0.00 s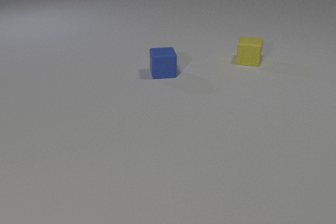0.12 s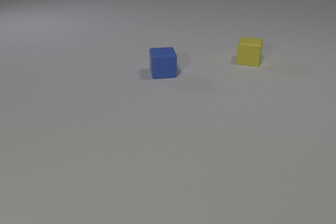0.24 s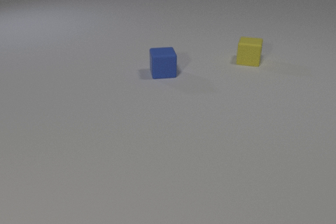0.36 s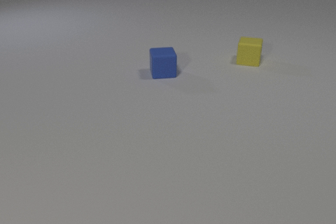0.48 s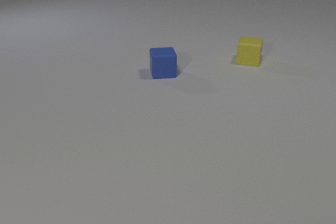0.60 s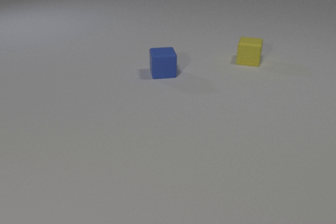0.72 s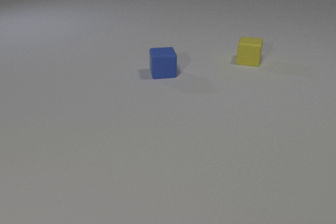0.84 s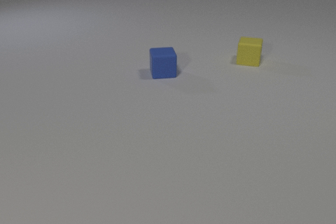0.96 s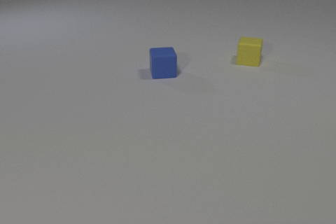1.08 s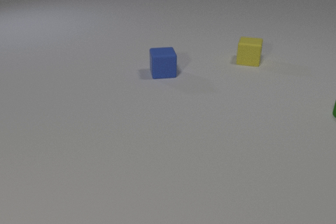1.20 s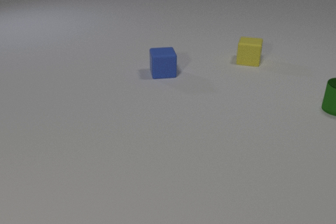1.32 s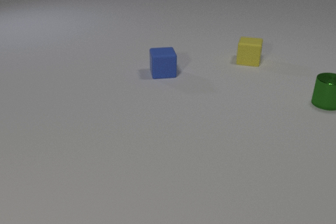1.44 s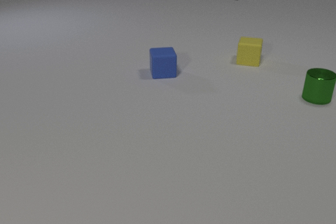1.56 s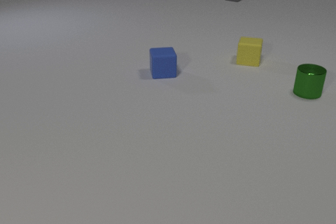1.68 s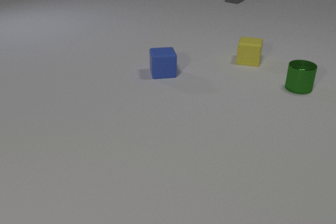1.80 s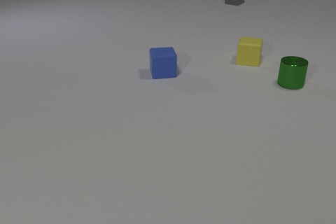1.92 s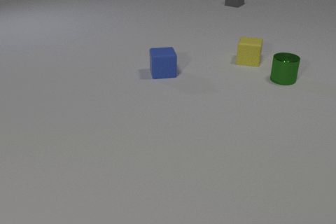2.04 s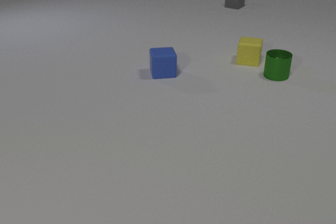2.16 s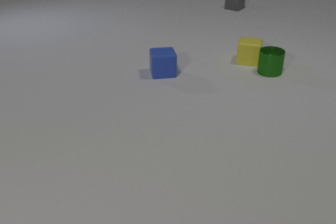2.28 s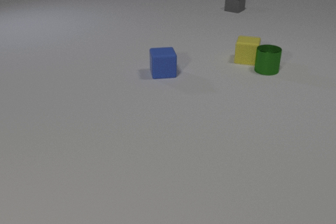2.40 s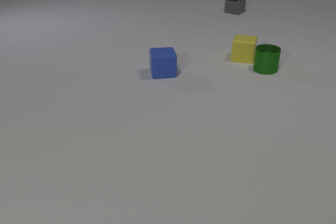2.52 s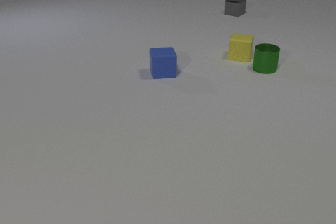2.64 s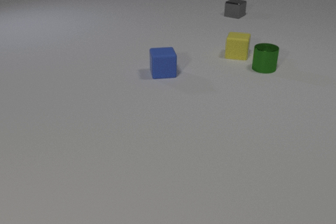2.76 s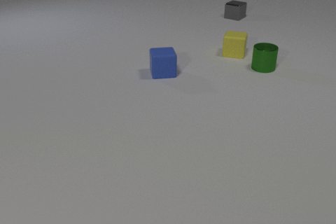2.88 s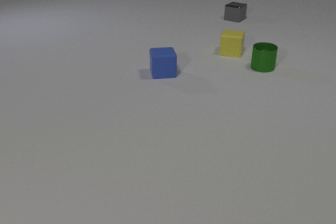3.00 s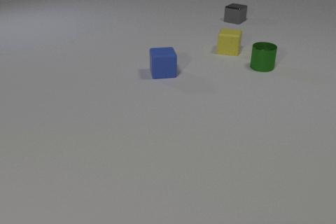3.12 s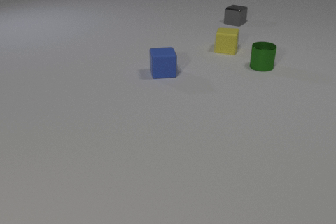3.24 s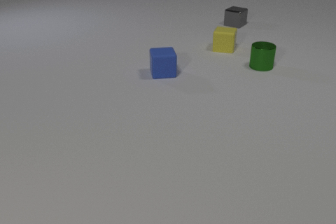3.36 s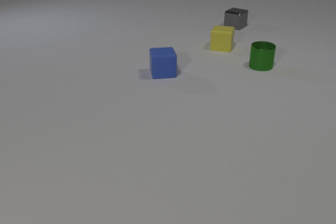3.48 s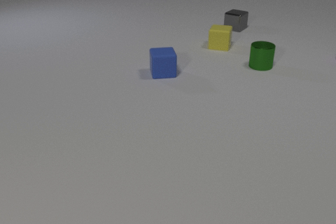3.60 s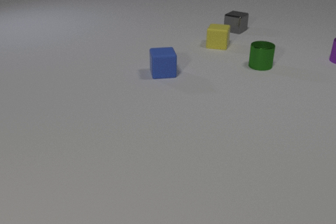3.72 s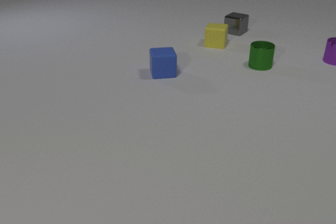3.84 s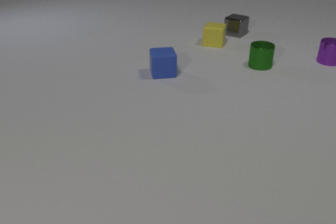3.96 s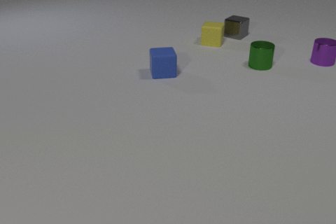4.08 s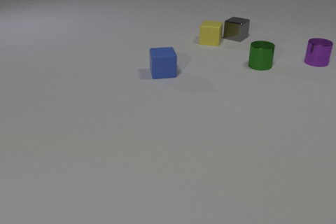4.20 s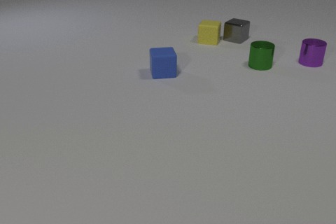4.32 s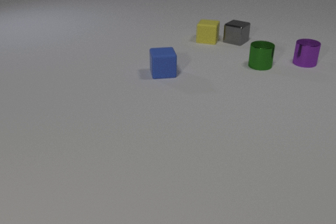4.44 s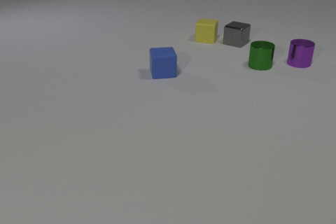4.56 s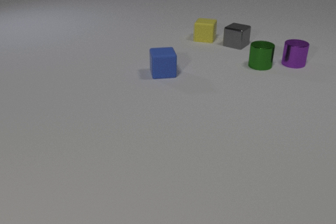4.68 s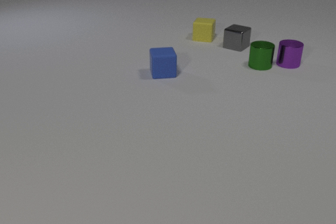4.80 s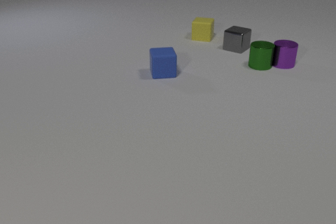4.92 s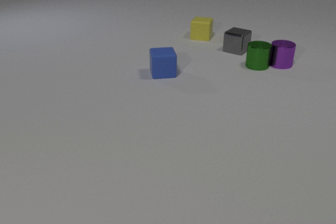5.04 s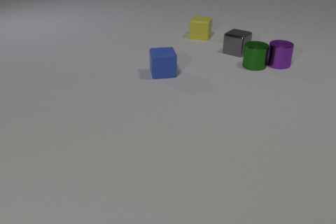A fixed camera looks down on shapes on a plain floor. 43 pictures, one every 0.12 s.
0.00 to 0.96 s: Next to nothing moves.
0.96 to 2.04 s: The green metal cylinder comes in at the right edge, slides to the left and away from the camera. The gray metal cube comes in at the top edge, slides toward the camera.
2.04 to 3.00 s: The green metal cylinder slides away from the camera and to the left. The yellow rubber cube slides away from the camera and to the left. The gray metal cube slides toward the camera. The green metal cylinder and the yellow rubber cube collide.
3.00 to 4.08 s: The yellow rubber cube slides away from the camera and to the left. The purple metal cylinder comes in at the right edge, slides to the left and toward the camera. The gray metal cube slides toward the camera.
4.08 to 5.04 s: The green metal cylinder slides to the left. The yellow rubber cube slides away from the camera and to the left. The purple metal cylinder slides to the left and toward the camera. The gray metal cube slides toward the camera. The green metal cylinder and the purple metal cylinder collide.
How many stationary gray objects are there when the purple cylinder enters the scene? 0.
Are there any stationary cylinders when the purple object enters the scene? no.
How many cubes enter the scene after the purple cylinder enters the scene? 0.
